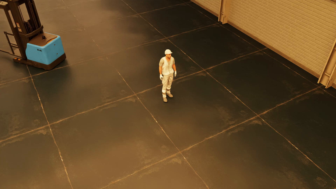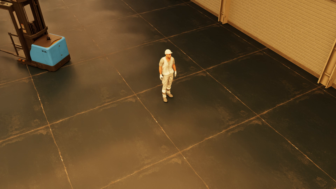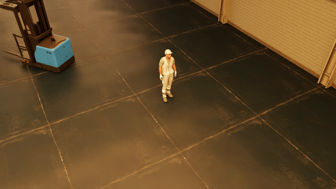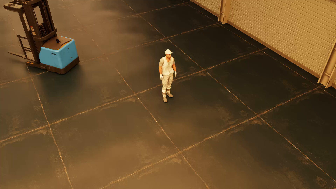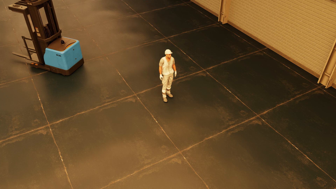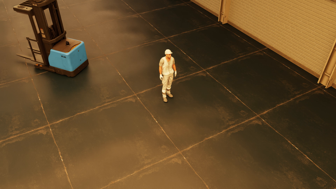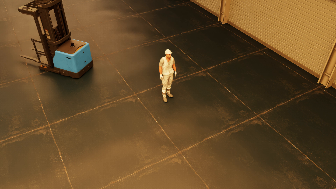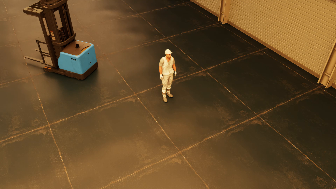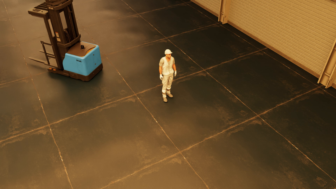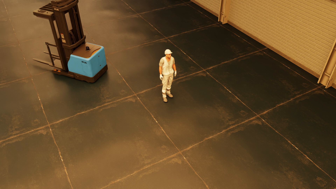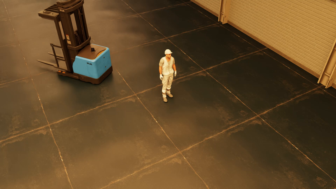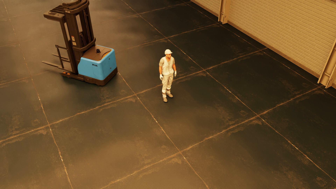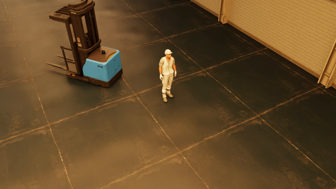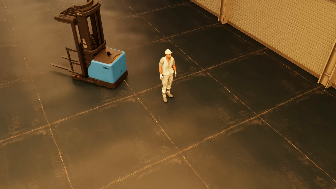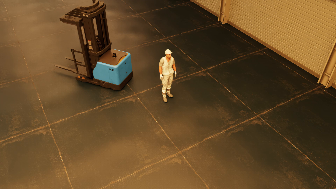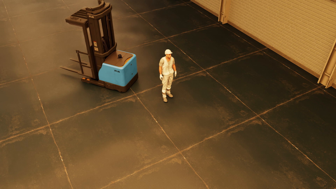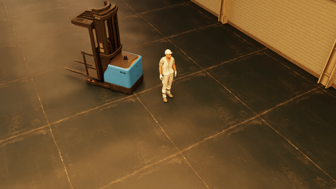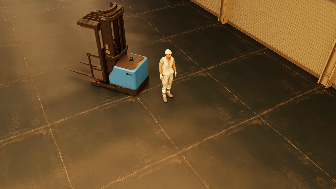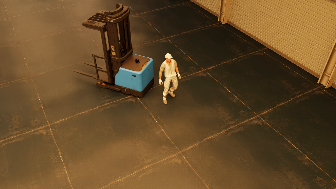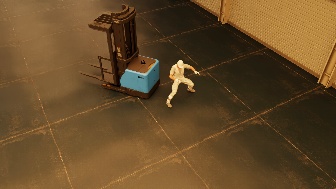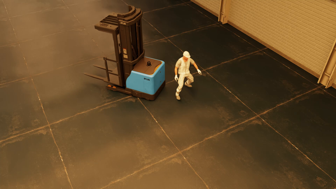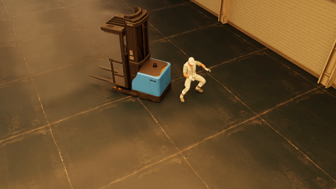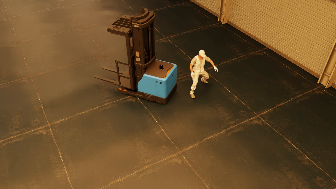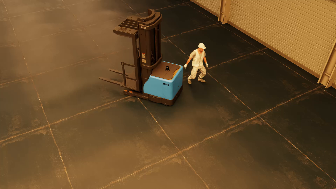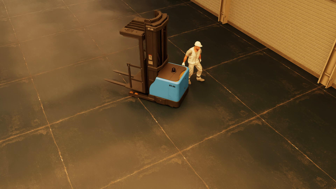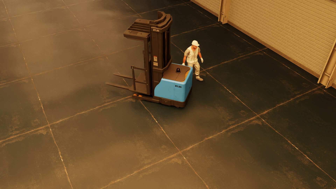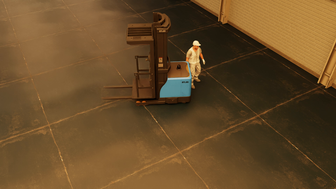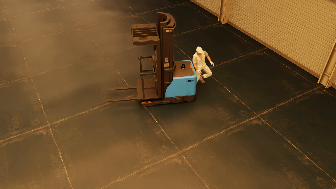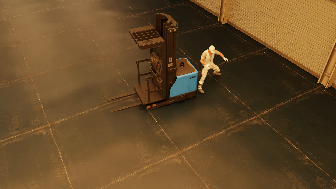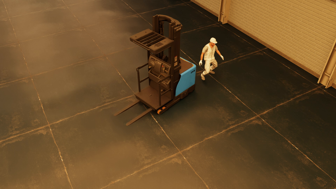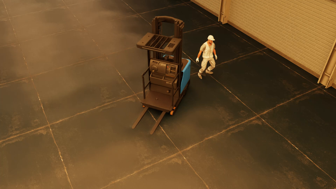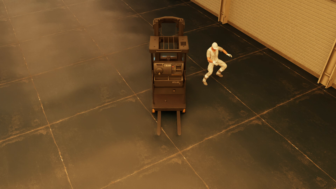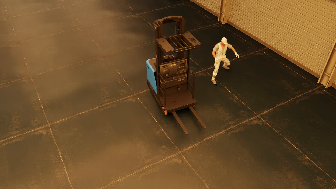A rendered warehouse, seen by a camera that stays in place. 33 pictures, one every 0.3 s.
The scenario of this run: Near miss between a forklift and a person.
